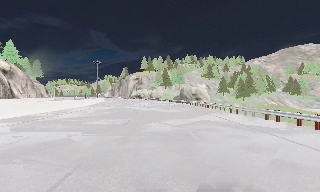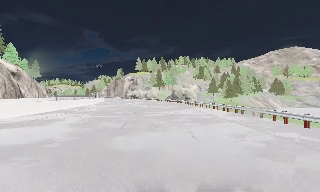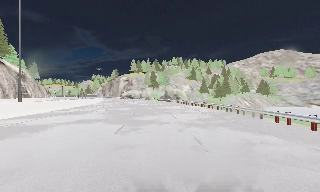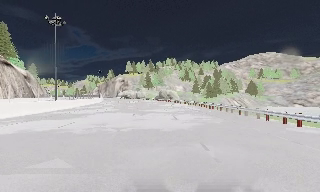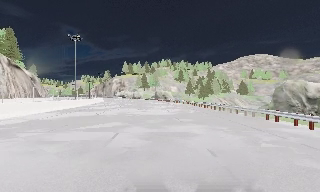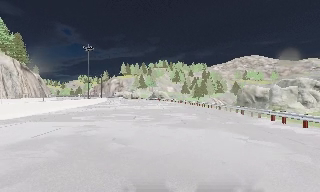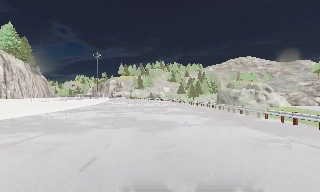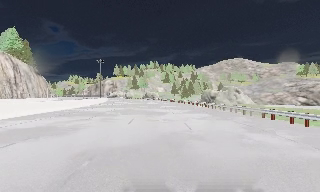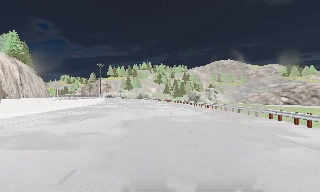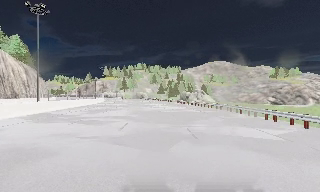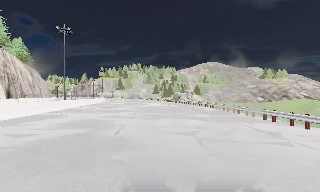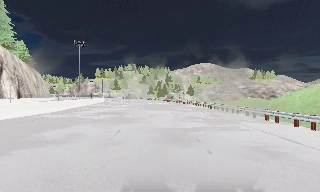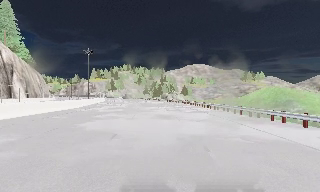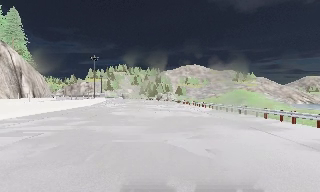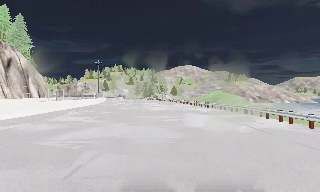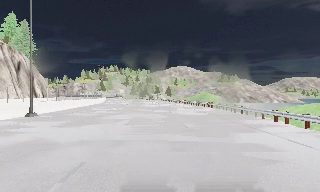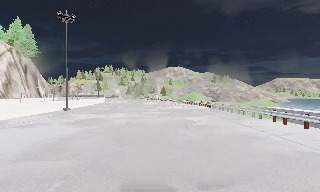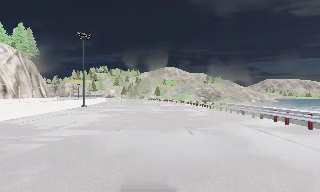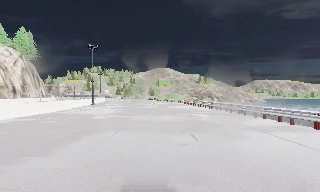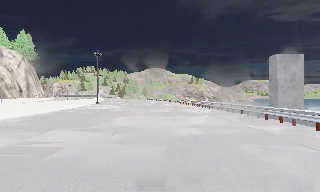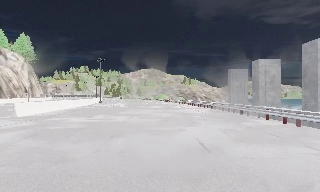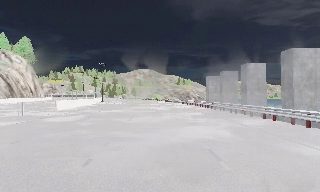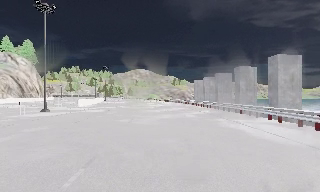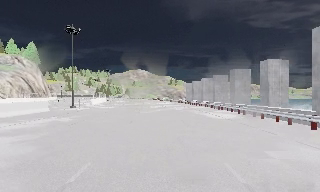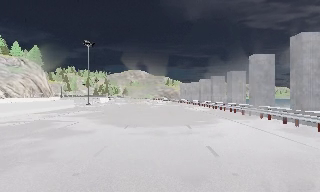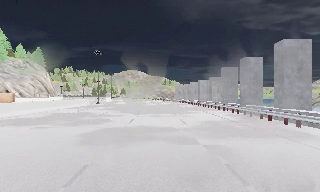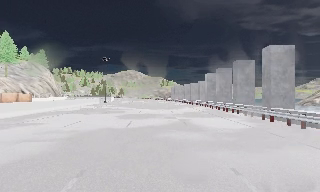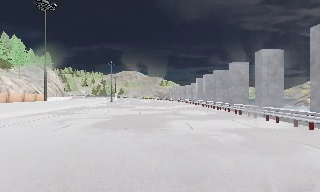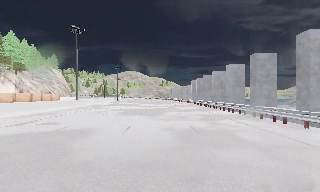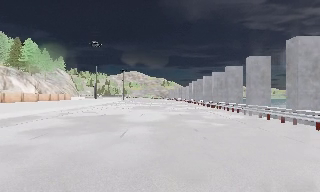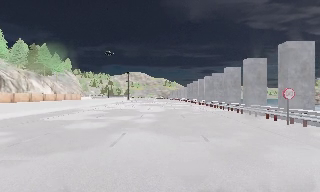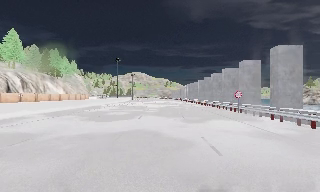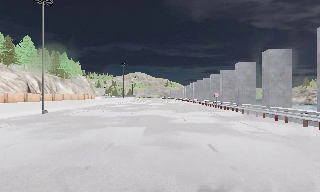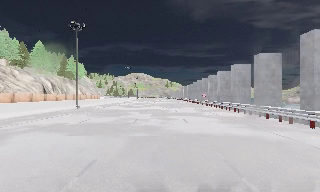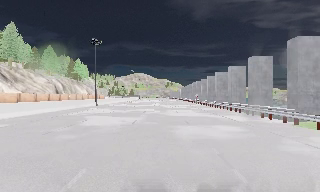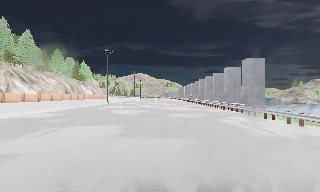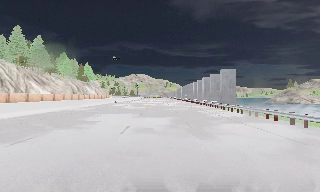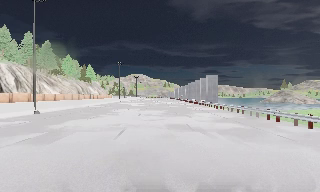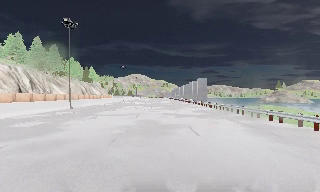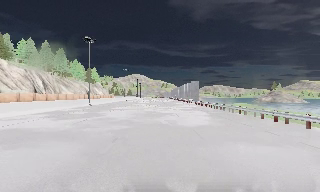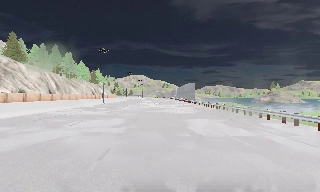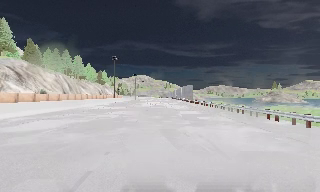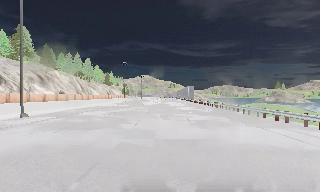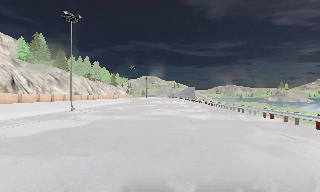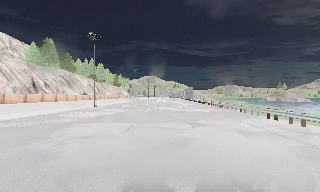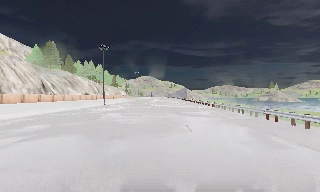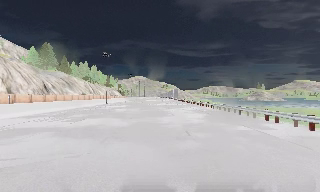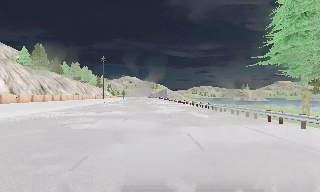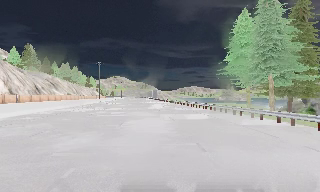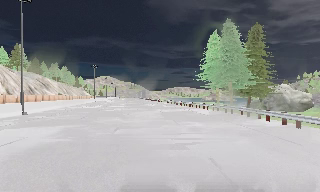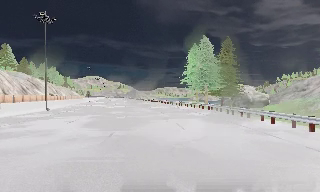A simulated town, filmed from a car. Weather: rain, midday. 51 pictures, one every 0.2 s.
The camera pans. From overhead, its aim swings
clockwise.
The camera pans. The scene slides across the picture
to the left.
0.0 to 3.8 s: The camera swings to its right by about 35 degrees, and the scene slides to the left. It travels backward, about 120 m.
3.8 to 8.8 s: The camera travels backward, about 160 m, so what stands in front gets smaller.
8.8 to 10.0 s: The scene slides to the left, as the camera pans about 20 degrees to its right. It travels backward, about 35 m, so what stands in front gets smaller.
The film runs backward here.
